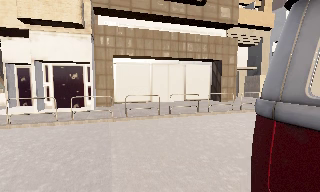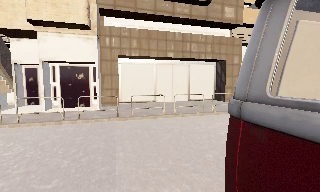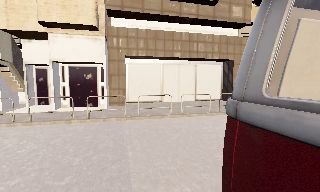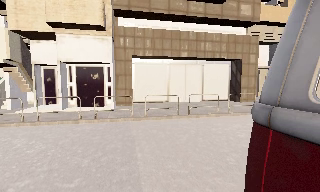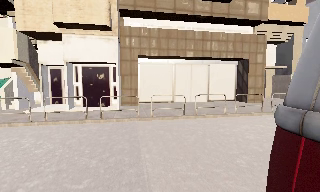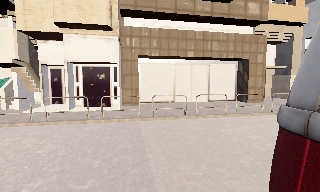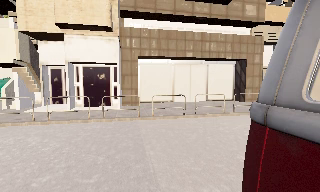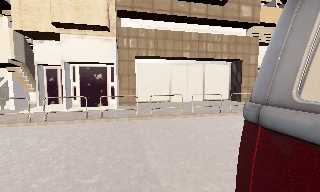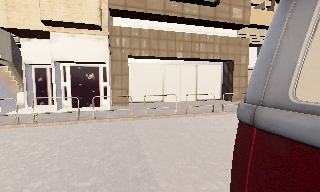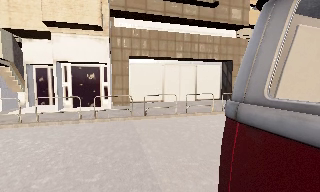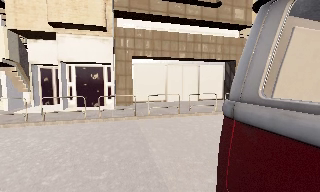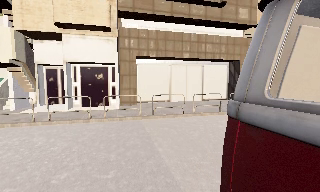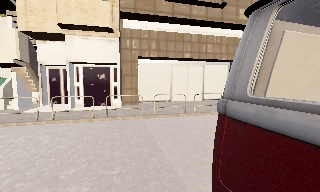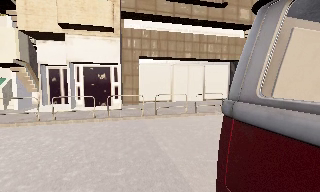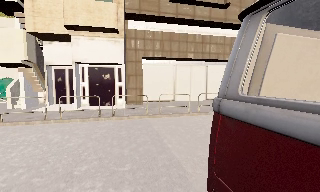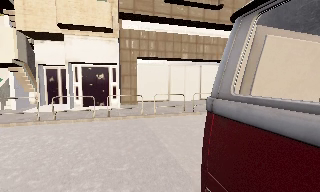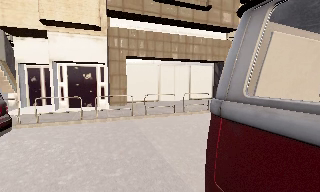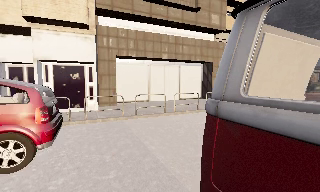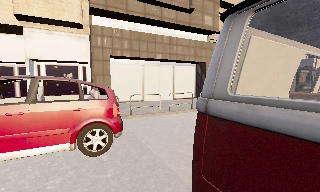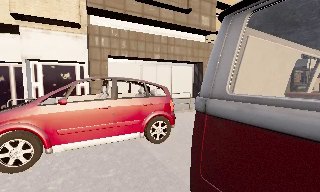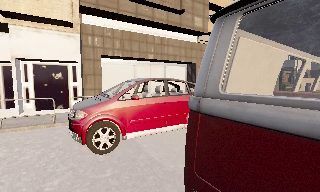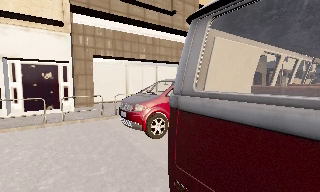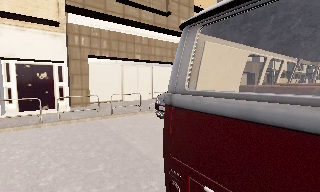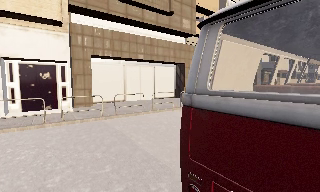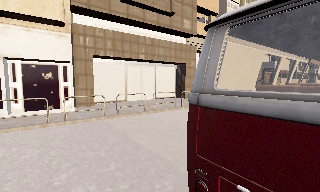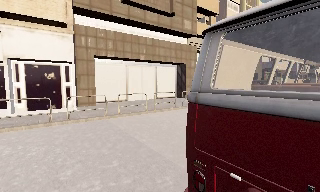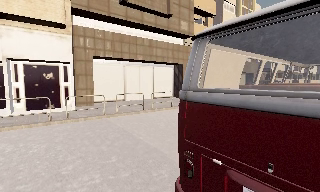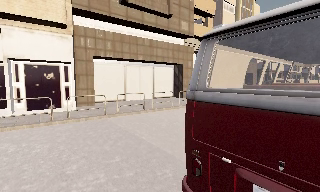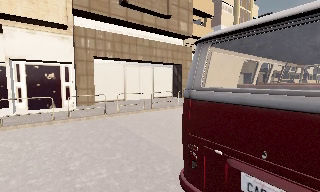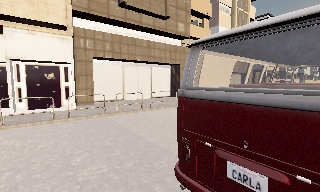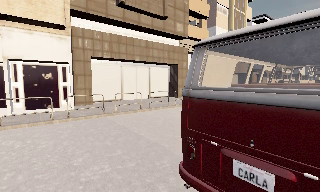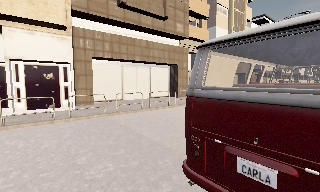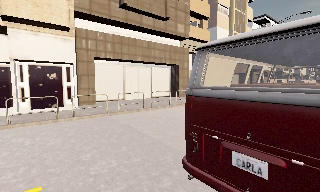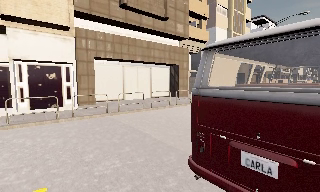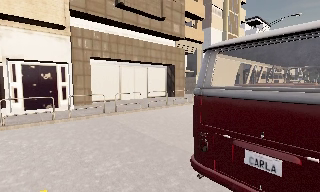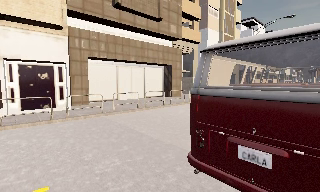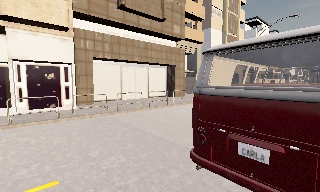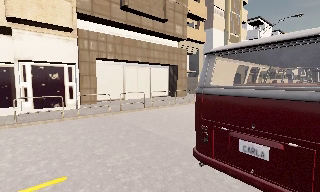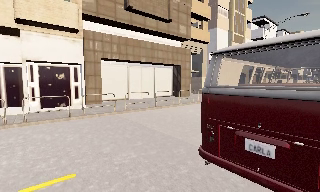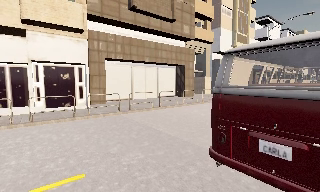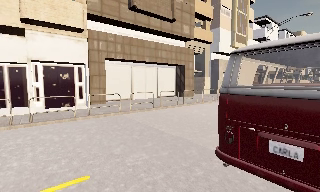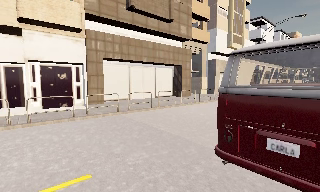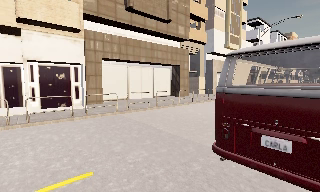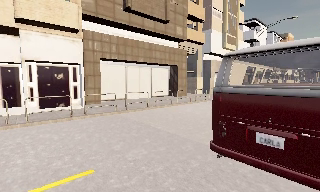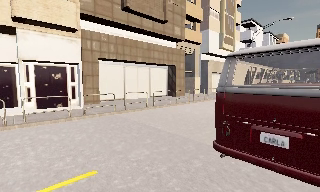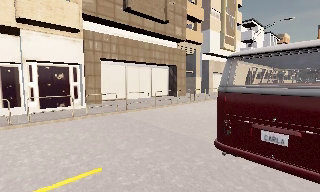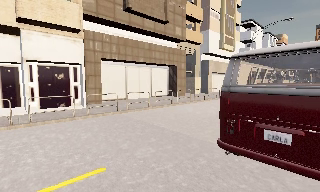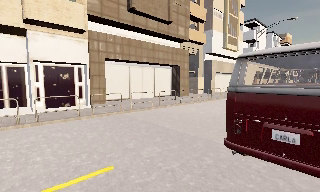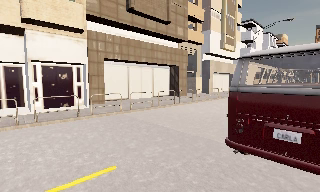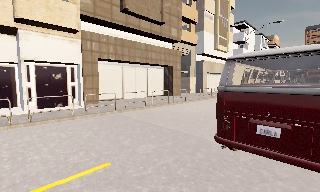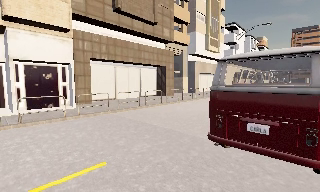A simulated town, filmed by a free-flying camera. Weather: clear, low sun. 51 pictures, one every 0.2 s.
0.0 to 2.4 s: The camera travels to its left, about 1 m, so close, fixed things drift to the right.
2.4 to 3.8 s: The camera pans to its right, which is clockwise from overhead, by about 15 degrees. It travels to its left, about 0.5 m.
3.8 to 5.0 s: The camera shifts only a little, or ends up much as it began.
5.0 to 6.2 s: The camera travels backward, about 0.5 m, so what stands in front gets smaller.
6.2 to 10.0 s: The camera travels to its left and backward, about 1.5 m.
The film runs backward here.
